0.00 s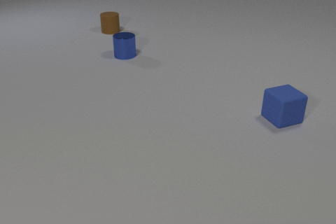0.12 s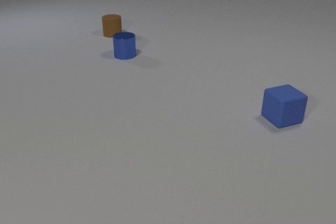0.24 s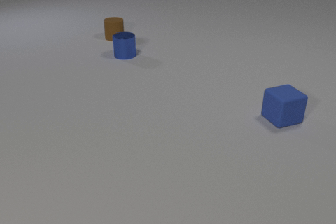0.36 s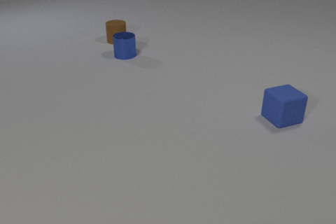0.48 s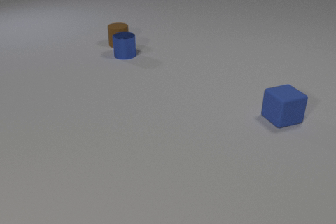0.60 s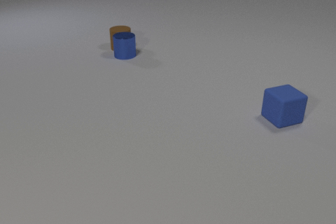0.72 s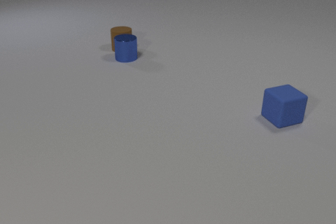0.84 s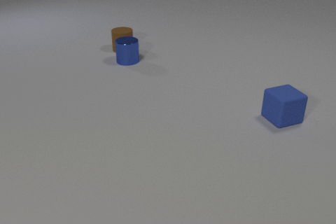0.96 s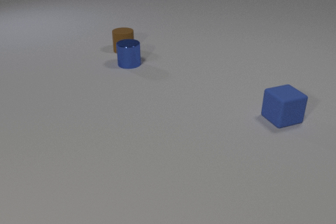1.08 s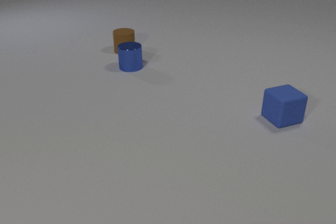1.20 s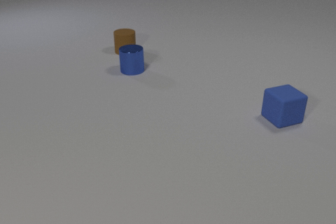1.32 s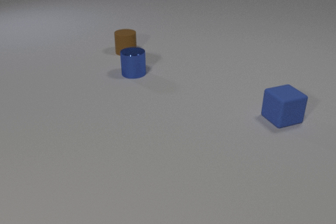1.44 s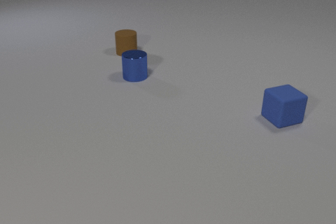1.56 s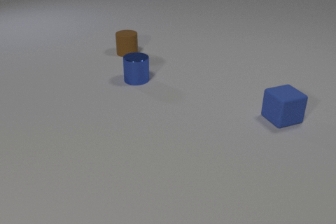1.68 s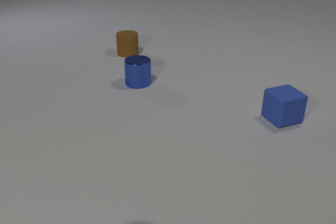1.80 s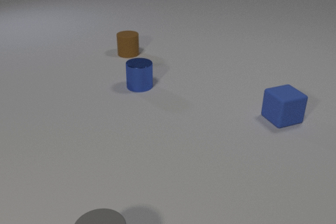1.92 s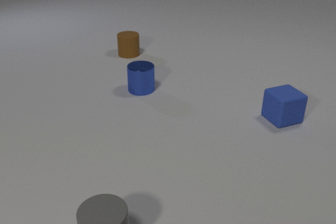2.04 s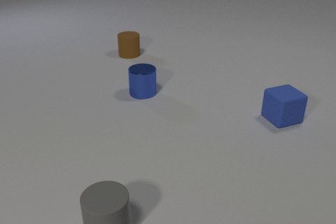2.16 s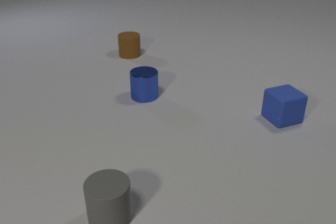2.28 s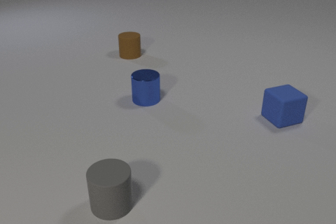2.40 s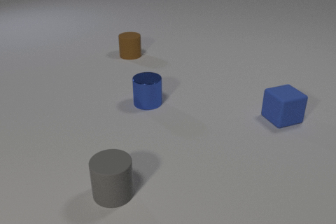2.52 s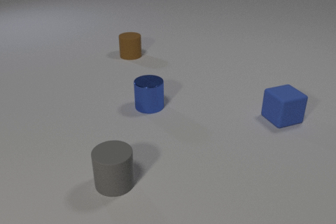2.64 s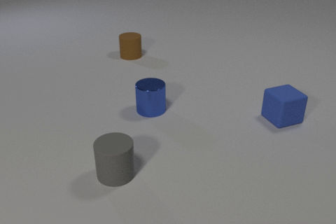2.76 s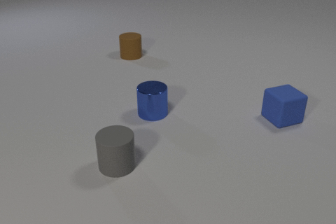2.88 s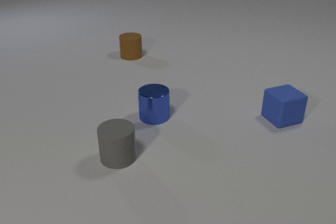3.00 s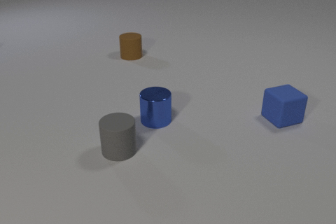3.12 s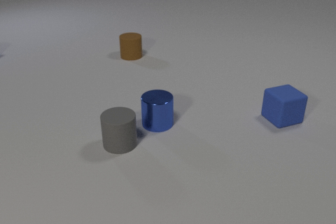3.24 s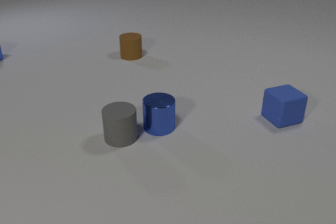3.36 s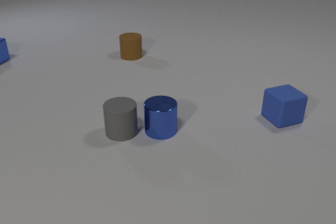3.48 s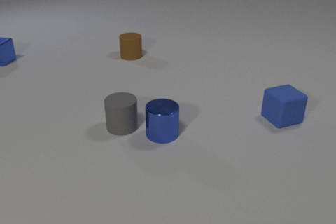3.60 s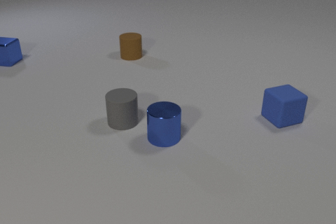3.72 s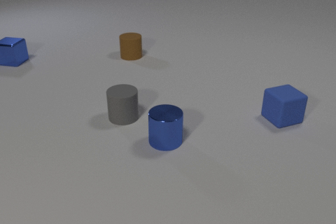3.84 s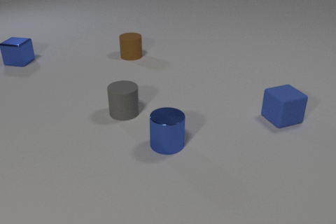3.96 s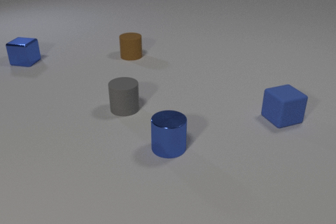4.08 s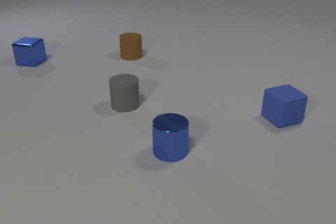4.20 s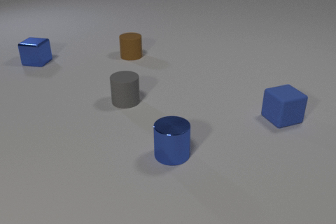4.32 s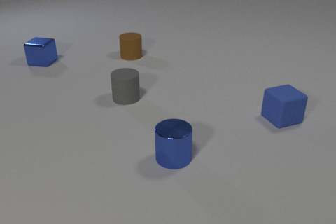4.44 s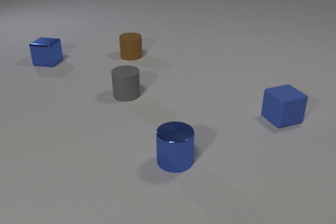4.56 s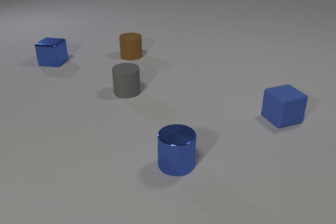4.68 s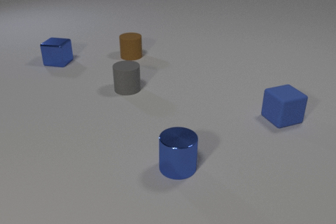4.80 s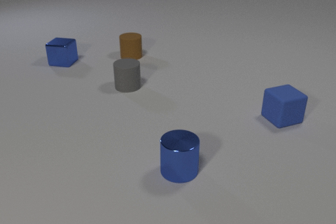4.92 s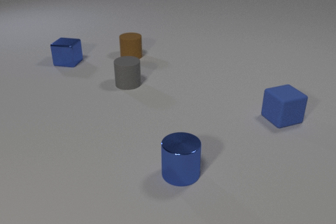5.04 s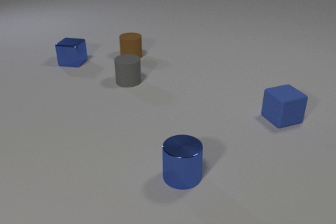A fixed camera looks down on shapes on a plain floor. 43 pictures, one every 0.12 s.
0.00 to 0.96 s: The brown rubber cylinder slides toward the camera. The blue metal cylinder slides toward the camera. The brown rubber cylinder and the blue metal cylinder collide.
0.96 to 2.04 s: The brown rubber cylinder slides toward the camera and to the right. The blue metal cylinder slides toward the camera. The gray rubber cylinder comes in at the bottom edge, slides away from the camera.
2.04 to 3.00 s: The brown rubber cylinder slides toward the camera. The blue metal cylinder slides toward the camera. The gray rubber cylinder slides away from the camera.
3.00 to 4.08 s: The blue metal cylinder slides toward the camera. The gray rubber cylinder slides away from the camera. The blue metal cube comes in at the left edge, slides to the right and toward the camera.
4.08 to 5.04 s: The blue metal cylinder slides toward the camera. The gray rubber cylinder slides away from the camera. The blue metal cube slides to the right.
What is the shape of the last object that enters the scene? cube.
What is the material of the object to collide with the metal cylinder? rubber.
Are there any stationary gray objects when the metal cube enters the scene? no.
